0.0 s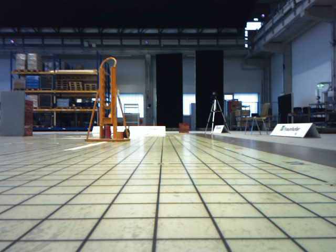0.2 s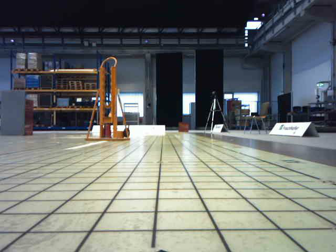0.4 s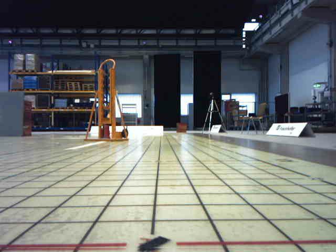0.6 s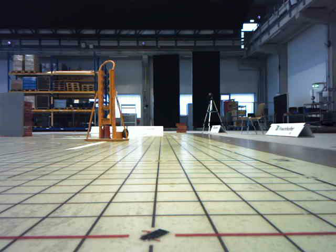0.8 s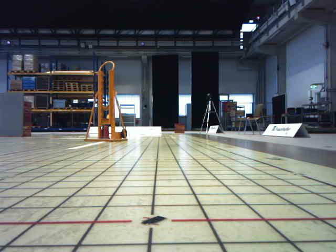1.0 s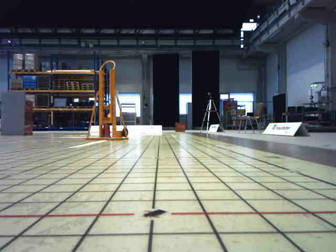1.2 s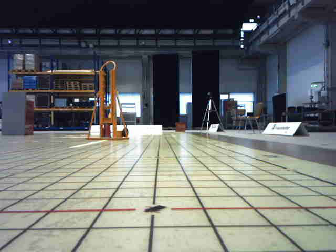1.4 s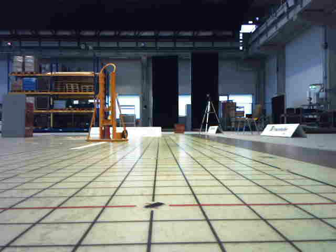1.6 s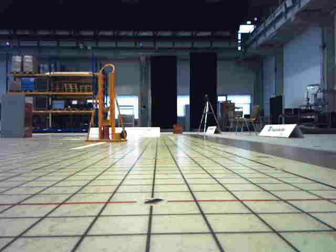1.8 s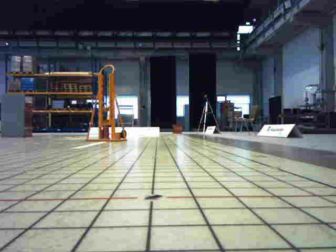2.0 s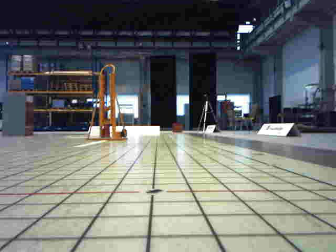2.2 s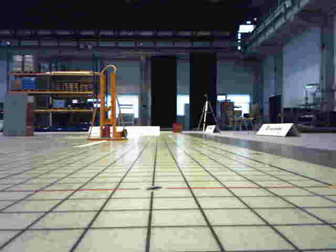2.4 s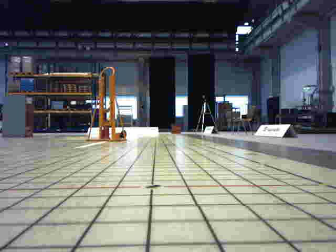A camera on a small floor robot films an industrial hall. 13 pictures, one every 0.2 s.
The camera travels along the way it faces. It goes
backward.
0.0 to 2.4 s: The camera travels backward, about 0.5 m, so what stands in front gets smaller.
The film runs backward here.
